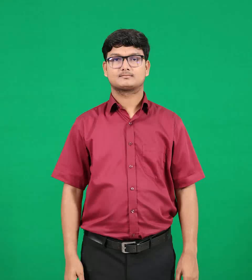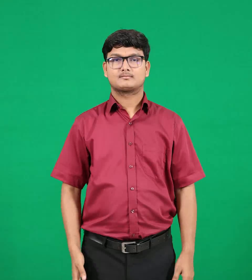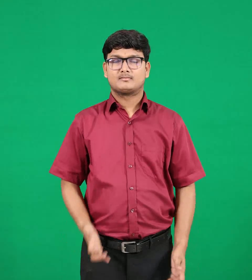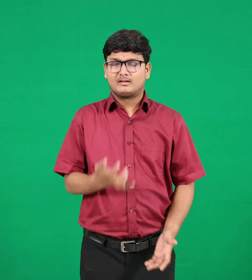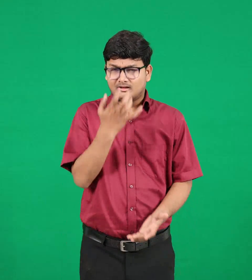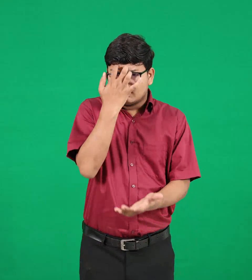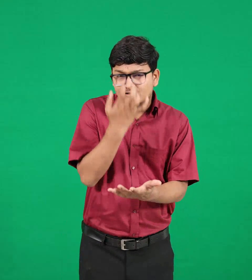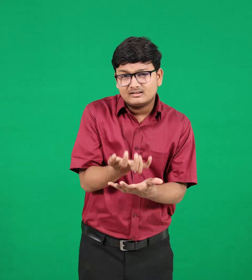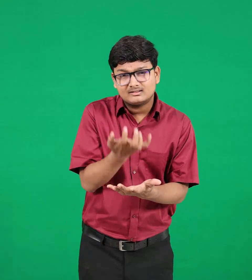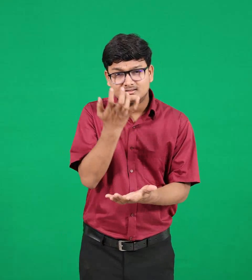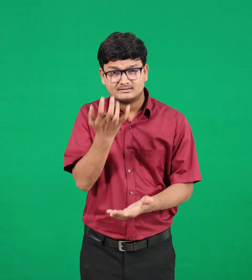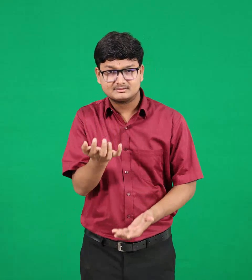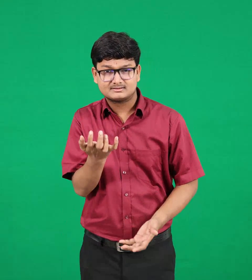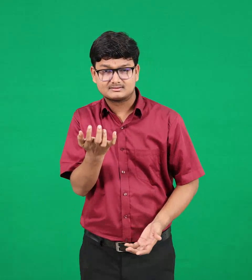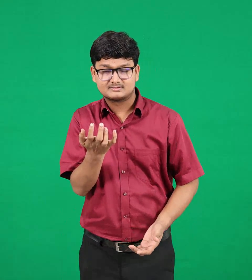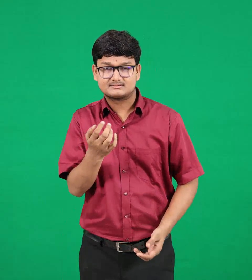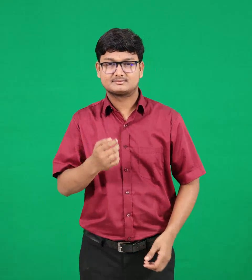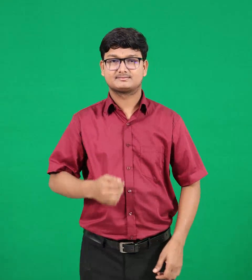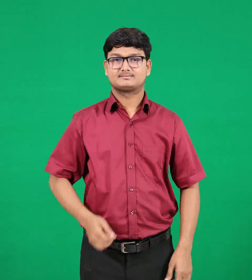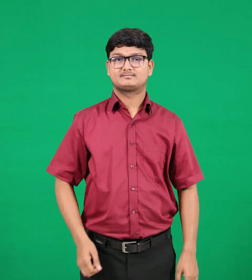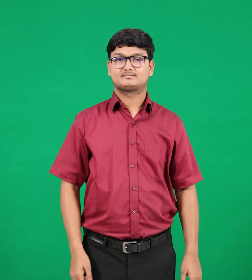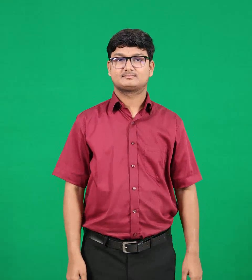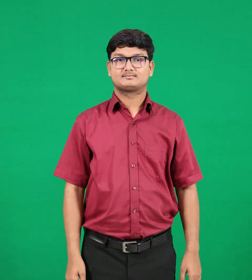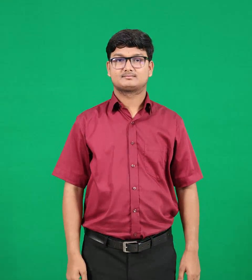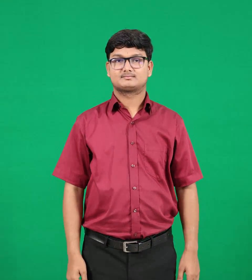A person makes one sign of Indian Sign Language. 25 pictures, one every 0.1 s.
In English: beggar
